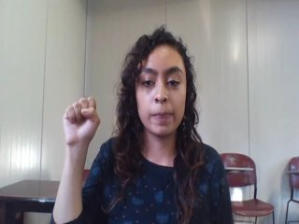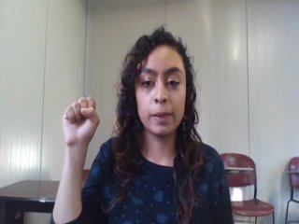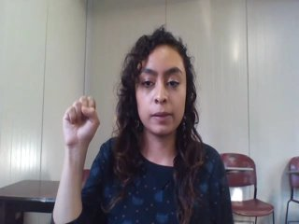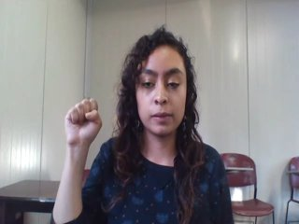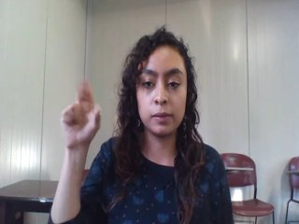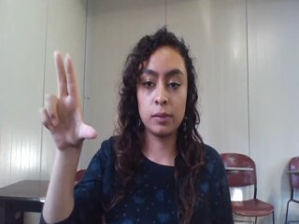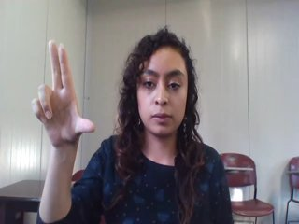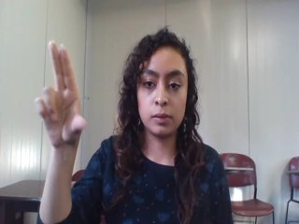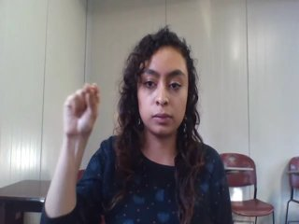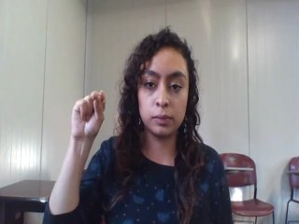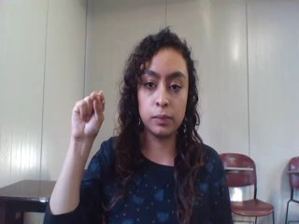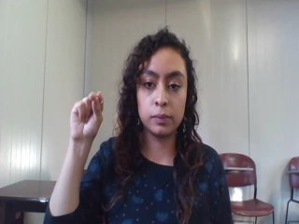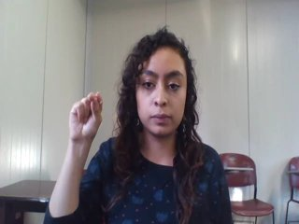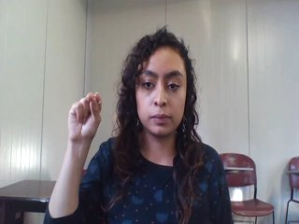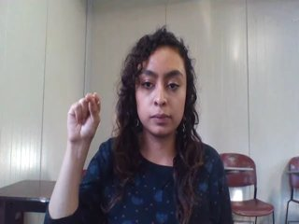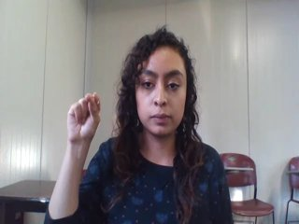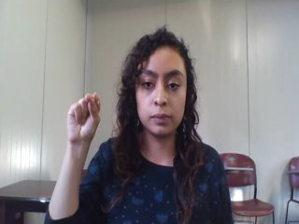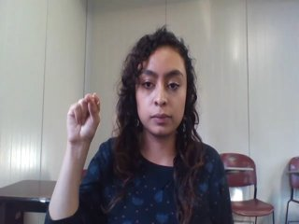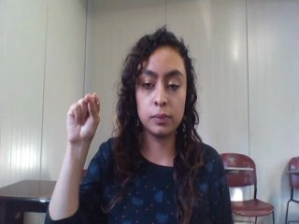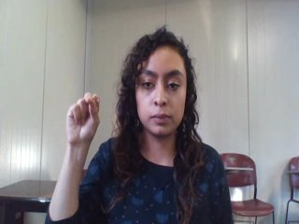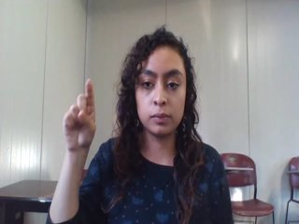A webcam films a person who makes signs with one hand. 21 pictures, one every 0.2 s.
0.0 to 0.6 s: Non-gesture.
0.7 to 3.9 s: Zoom out.
